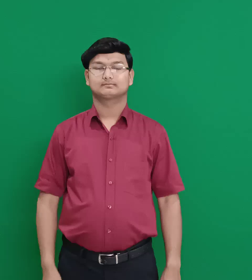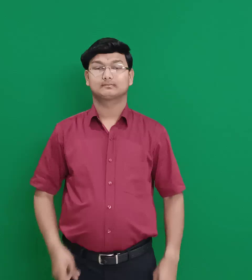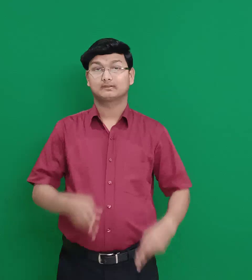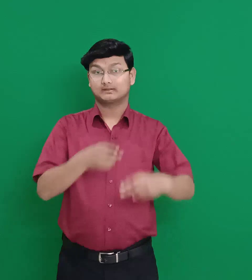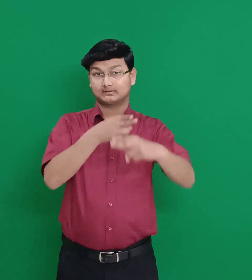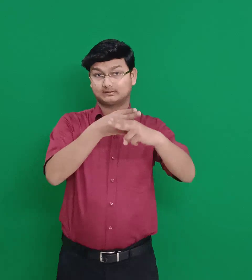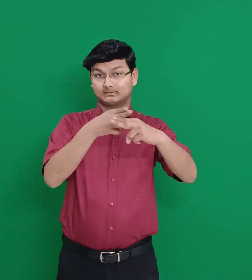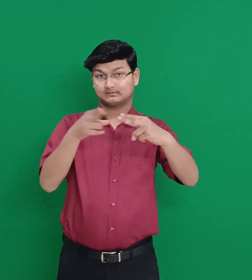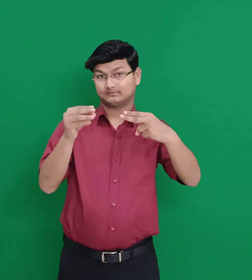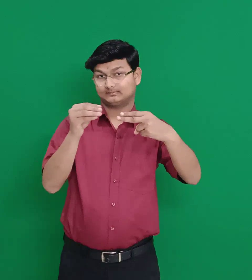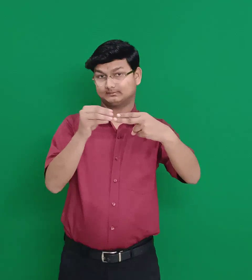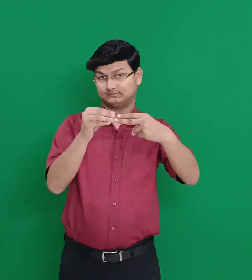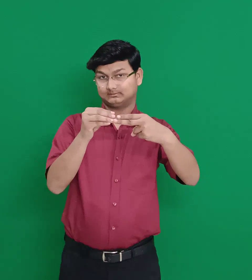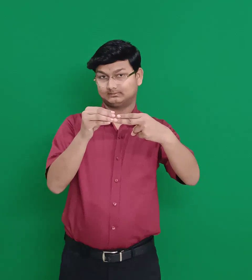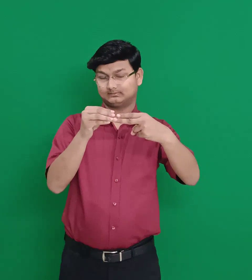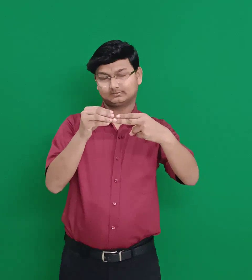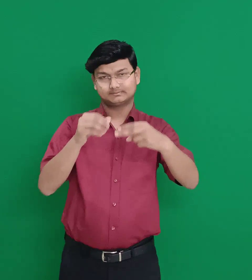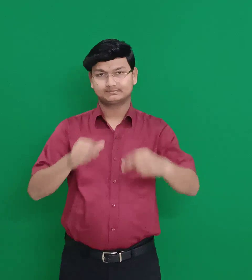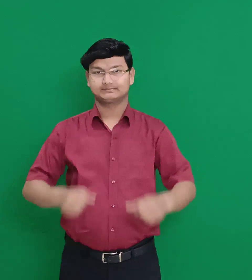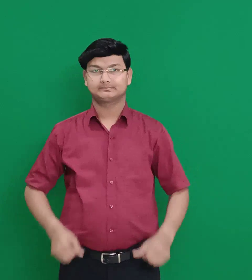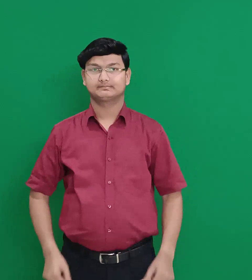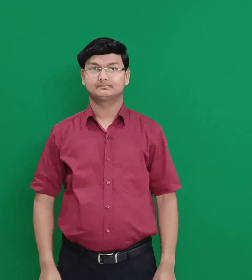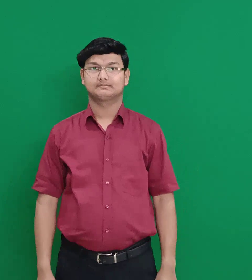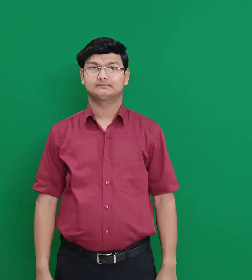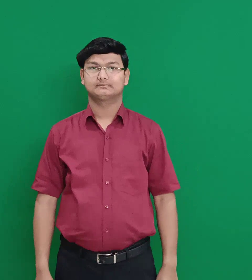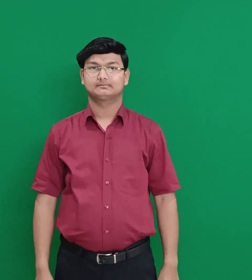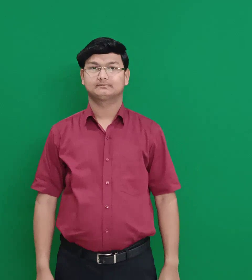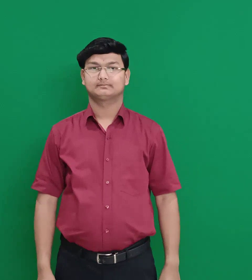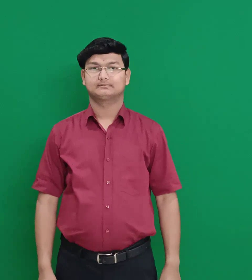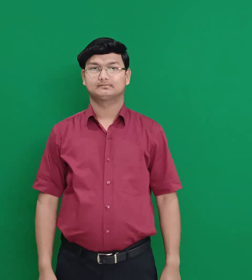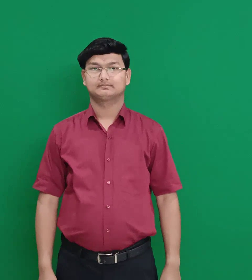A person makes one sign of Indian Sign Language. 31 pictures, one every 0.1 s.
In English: trophimus
